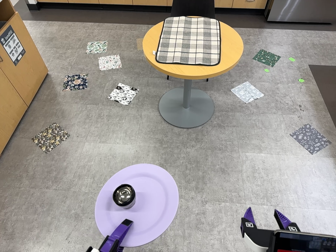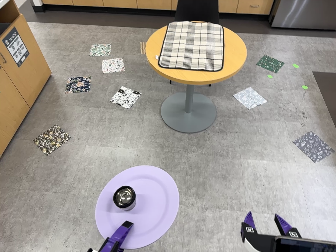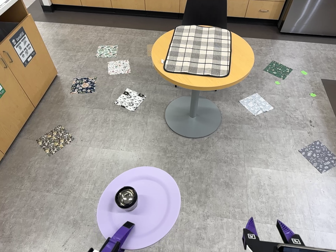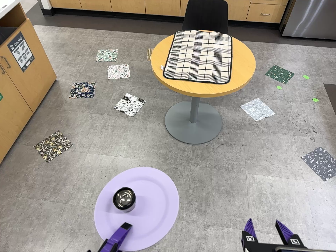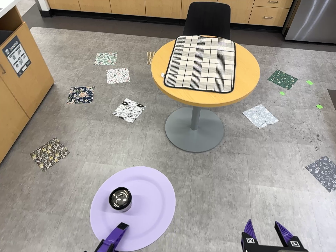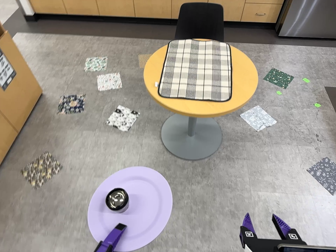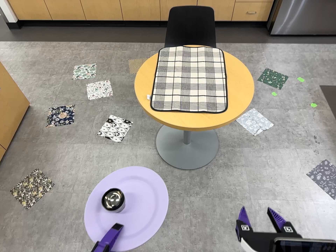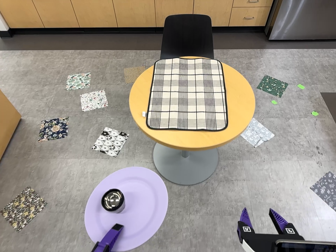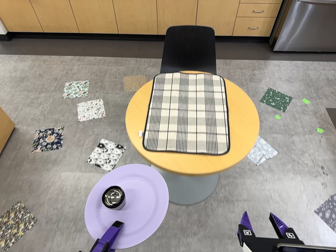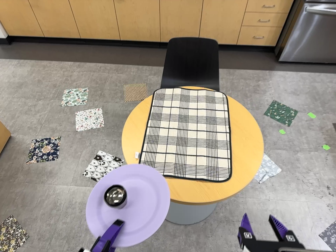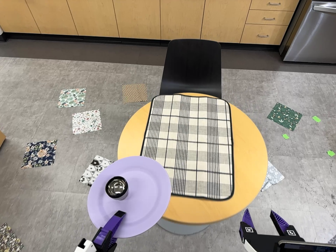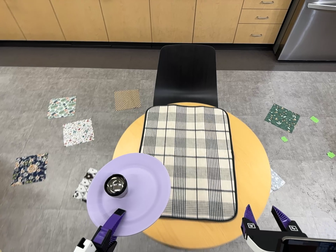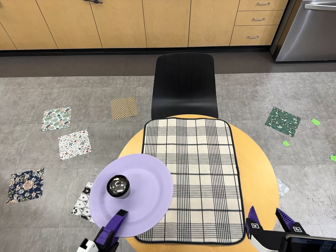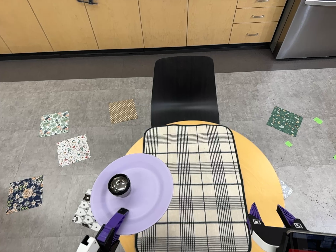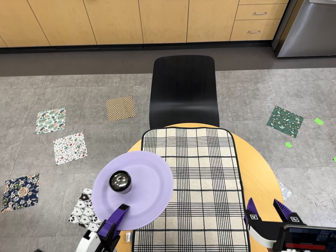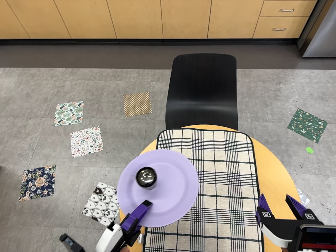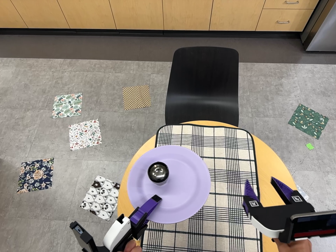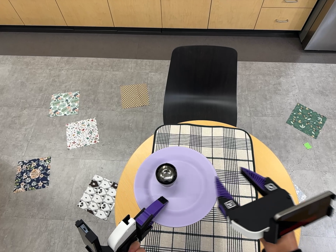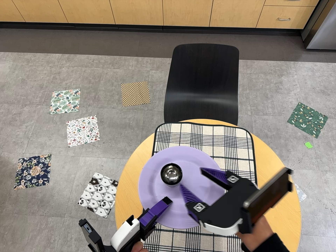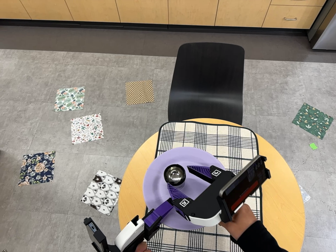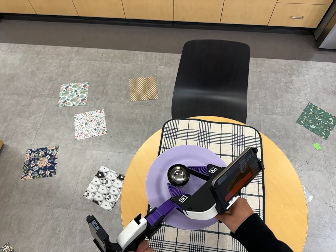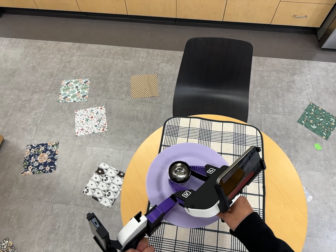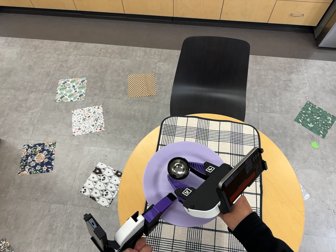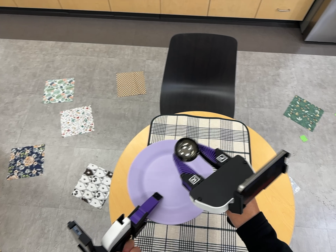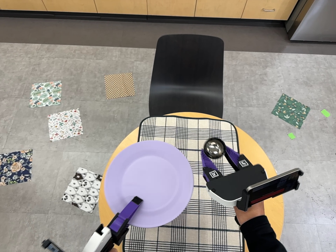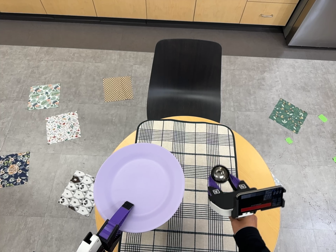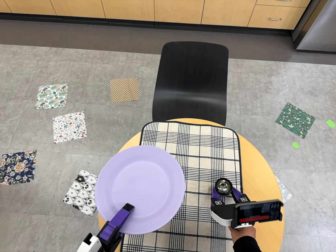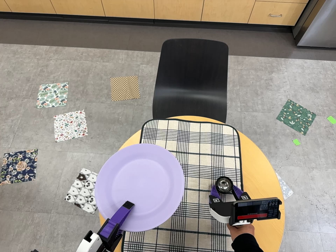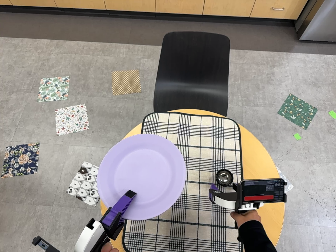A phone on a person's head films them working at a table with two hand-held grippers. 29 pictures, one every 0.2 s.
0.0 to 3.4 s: The camera travels toward the top of its view and forward, about 140 cm, so close, fixed things drift downward. Its aim tips toward the bottom of its view by about 10 degrees.
3.4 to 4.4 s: The camera shifts only a little, or ends up much as it began.
4.4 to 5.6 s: The camera travels to its right, about 4 cm, so close, fixed things drift to the left.
The film runs forward here.
